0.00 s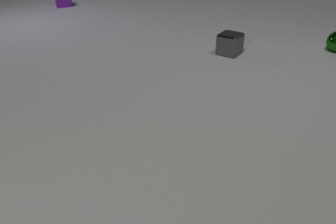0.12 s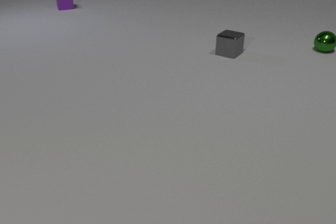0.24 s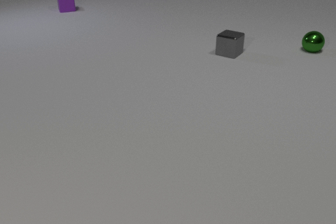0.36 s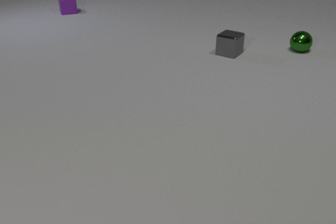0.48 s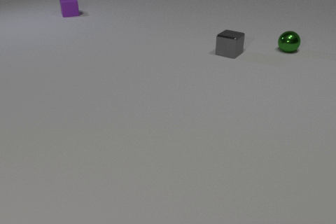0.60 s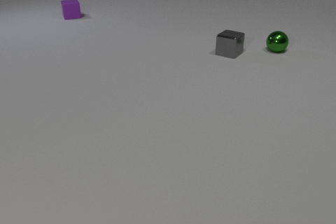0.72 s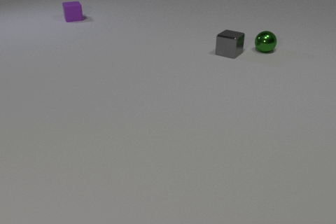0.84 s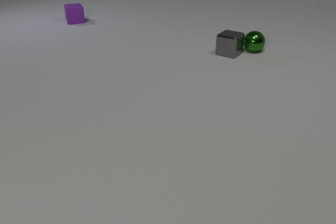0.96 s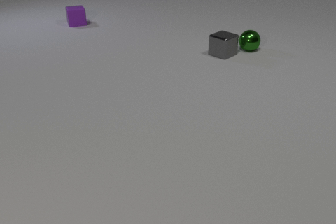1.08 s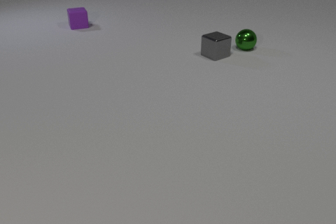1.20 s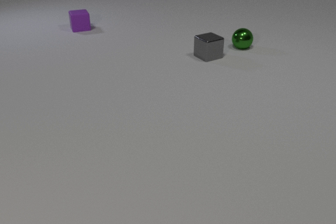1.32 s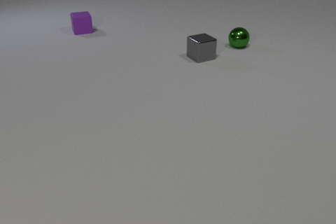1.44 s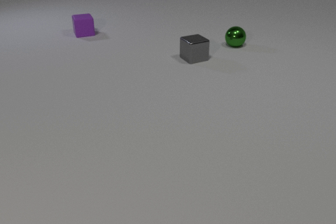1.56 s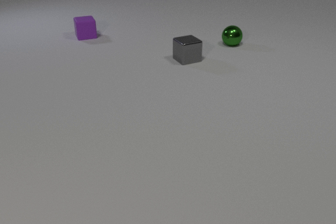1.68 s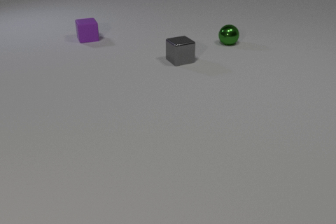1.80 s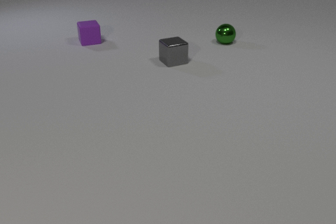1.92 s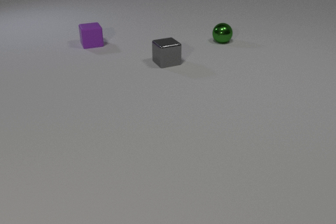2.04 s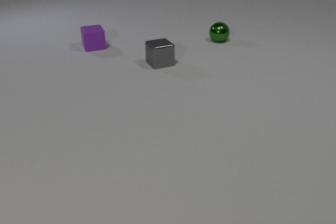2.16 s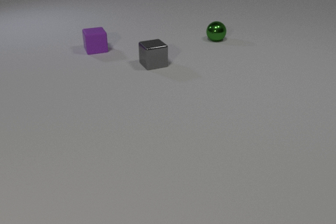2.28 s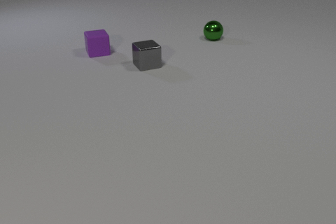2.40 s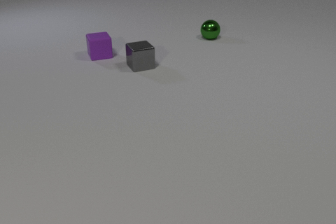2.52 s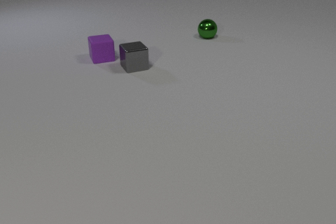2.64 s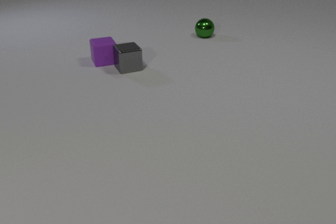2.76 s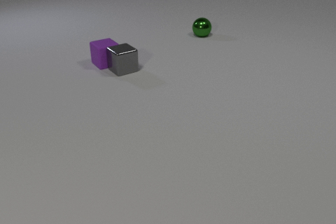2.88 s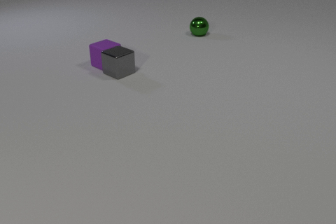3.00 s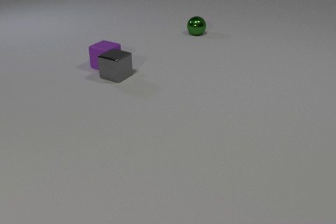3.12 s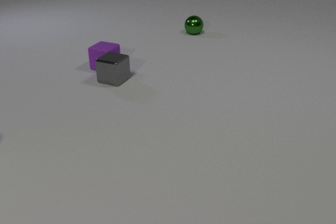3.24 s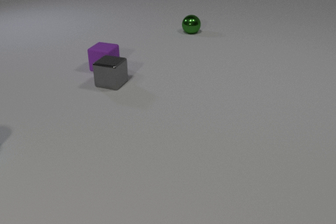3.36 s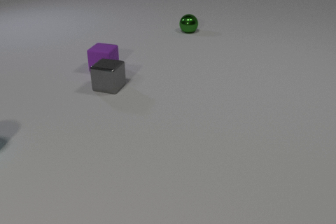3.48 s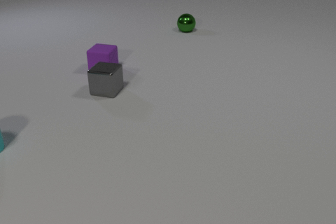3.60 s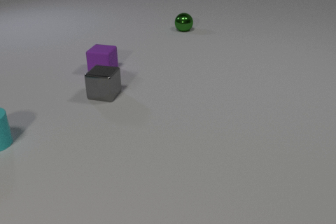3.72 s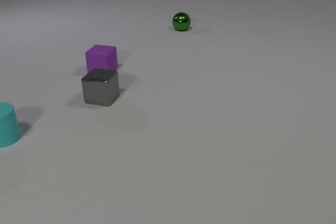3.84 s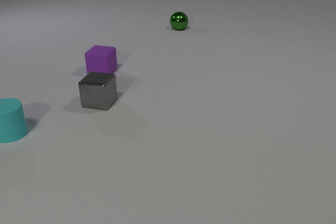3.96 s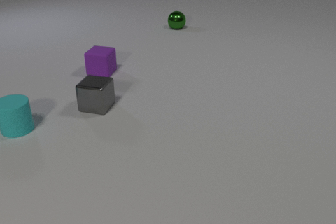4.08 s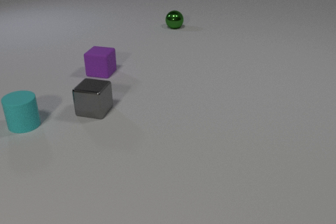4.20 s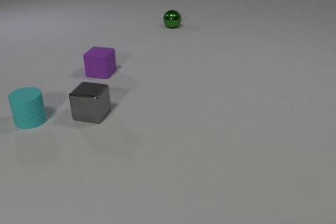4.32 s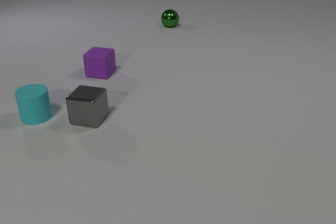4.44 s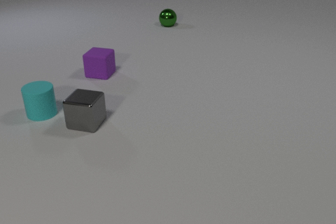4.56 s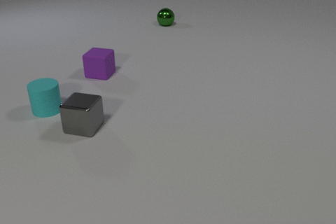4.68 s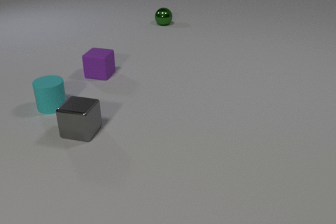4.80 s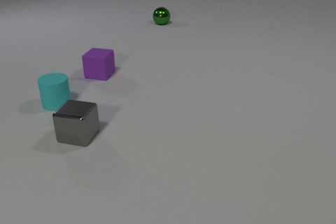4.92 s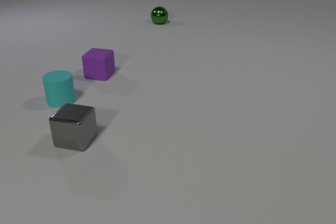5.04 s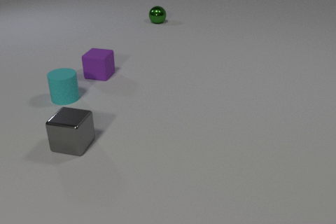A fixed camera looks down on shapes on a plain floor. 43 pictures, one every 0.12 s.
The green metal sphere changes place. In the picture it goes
to the left.
The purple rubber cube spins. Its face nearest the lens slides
to the right.
0.00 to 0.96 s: The green metal sphere rolls to the left. The gray metal cube slides to the left. The purple rubber cube slides toward the camera. The green metal sphere and the gray metal cube collide.
0.96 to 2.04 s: The green metal sphere rolls to the left and away from the camera. The gray metal cube slides to the left and toward the camera, spins so that its near face slides to the left, clockwise seen from above. The purple rubber cube slides toward the camera.
2.04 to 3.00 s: The green metal sphere rolls to the left and away from the camera. The gray metal cube slides to the left and toward the camera, spins counterclockwise seen from above by about 30 degrees, its near face sliding to the right. The purple rubber cube slides toward the camera, spins so that its near face slides to the right, counterclockwise seen from above. The gray metal cube and the purple rubber cube collide.
3.00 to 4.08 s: The green metal sphere rolls to the left and away from the camera. The gray metal cube slides toward the camera. The purple rubber cube slides toward the camera. The cyan rubber cylinder comes in at the left edge, slides to the right and away from the camera.
4.08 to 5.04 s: The green metal sphere rolls away from the camera and to the left. The gray metal cube slides toward the camera. The purple rubber cube slides toward the camera. The cyan rubber cylinder slides away from the camera and to the right.
How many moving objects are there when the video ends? 4.
Are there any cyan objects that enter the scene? yes.
What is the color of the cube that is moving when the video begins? purple.
